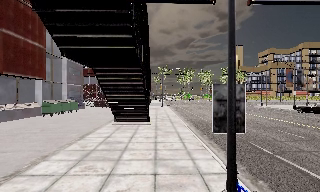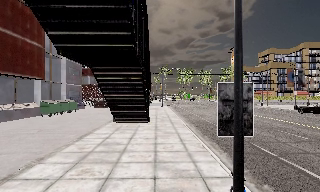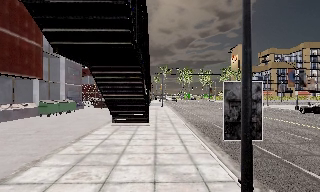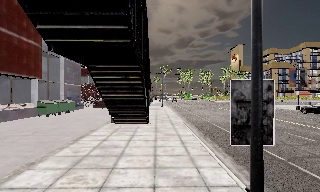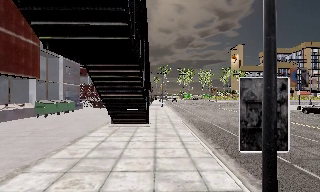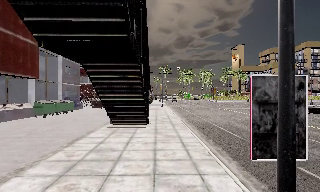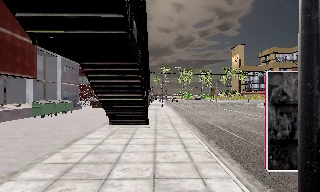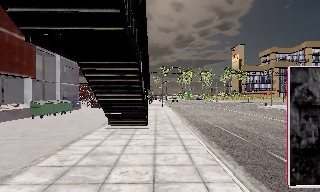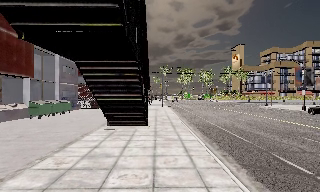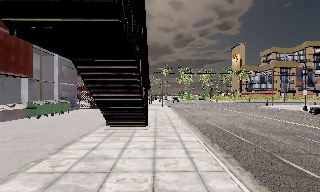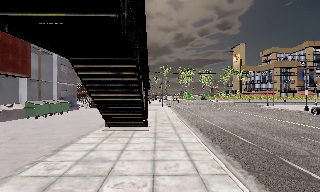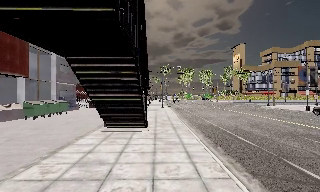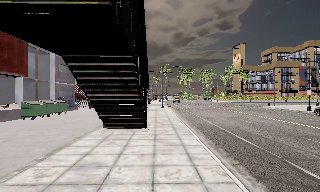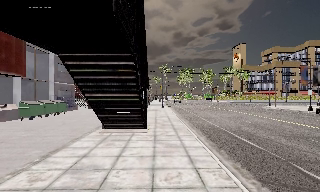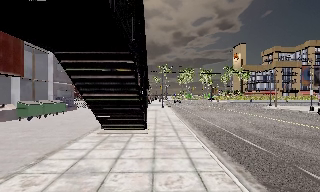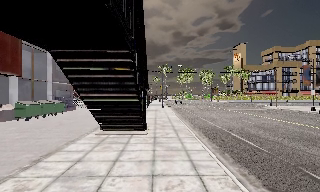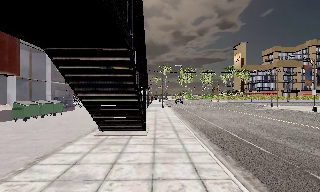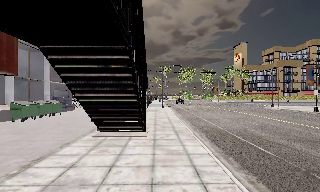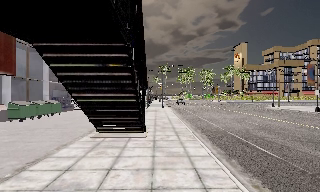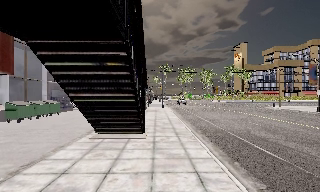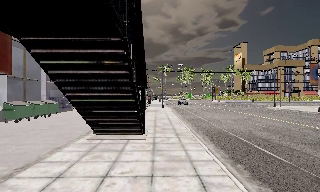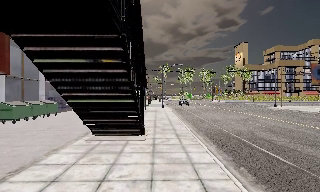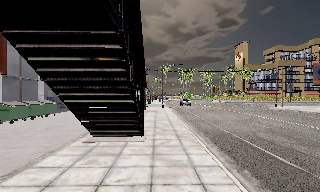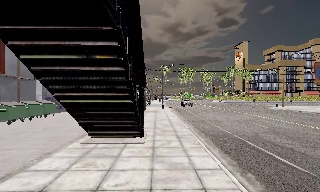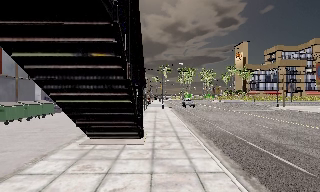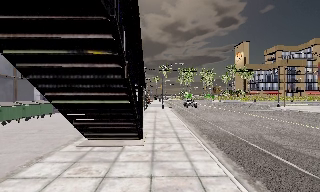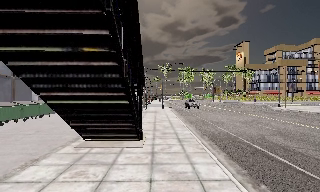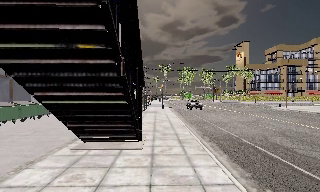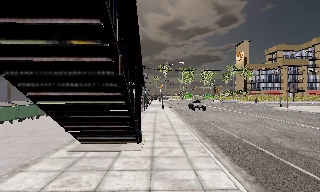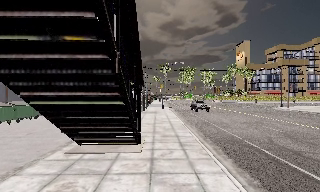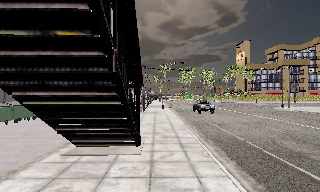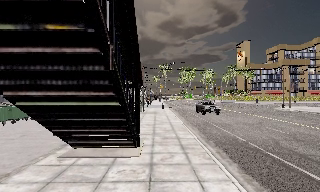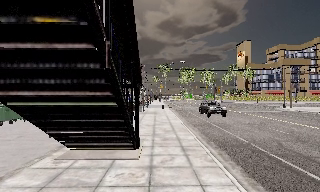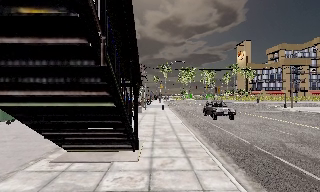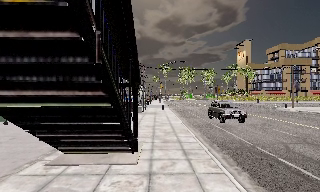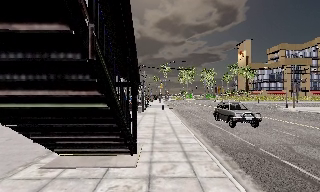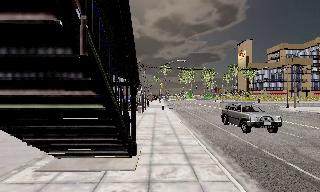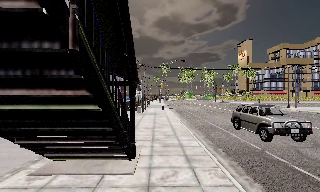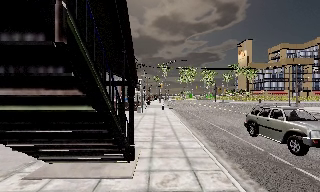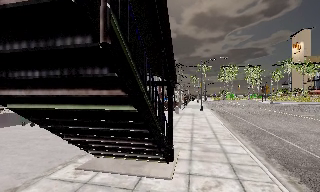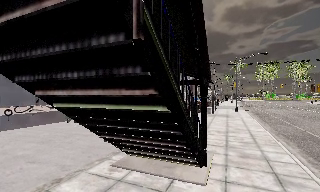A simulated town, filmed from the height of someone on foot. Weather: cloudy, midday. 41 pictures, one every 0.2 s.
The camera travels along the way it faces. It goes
forward.
0.0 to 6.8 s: The camera travels forward, about 7 m, so what stands in front looms larger.
6.8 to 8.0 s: The camera swings to its left by about 25 degrees, and the scene slides to the right. It travels forward, about 1 m, so what stands in front looms larger.
The film runs forward here.
